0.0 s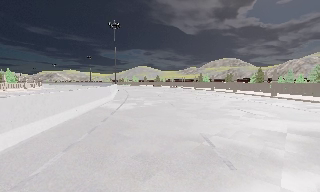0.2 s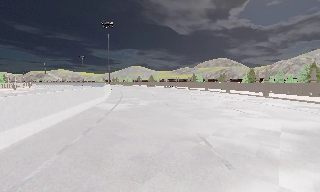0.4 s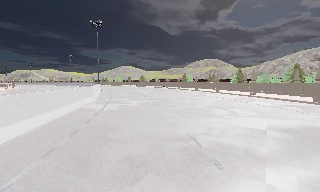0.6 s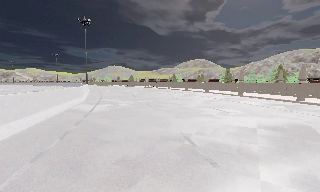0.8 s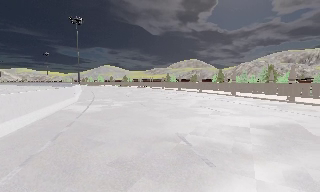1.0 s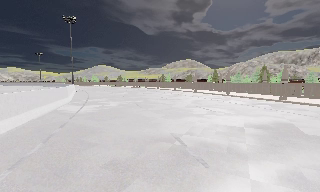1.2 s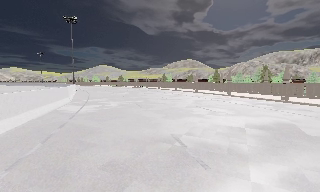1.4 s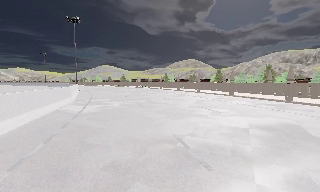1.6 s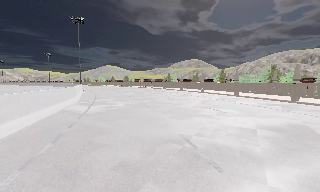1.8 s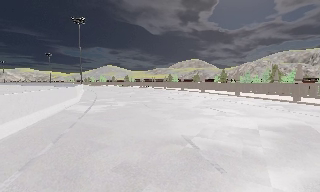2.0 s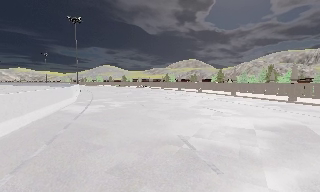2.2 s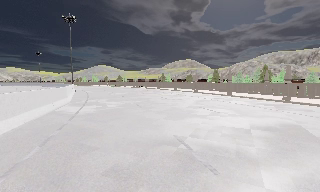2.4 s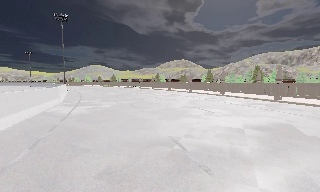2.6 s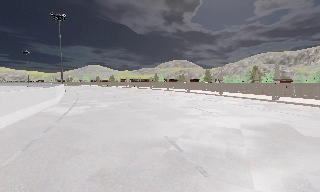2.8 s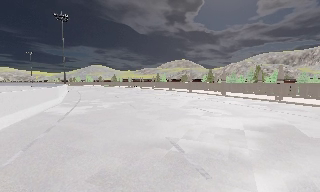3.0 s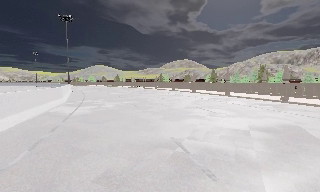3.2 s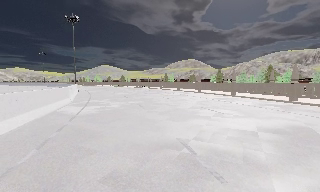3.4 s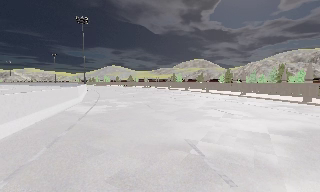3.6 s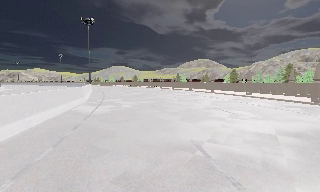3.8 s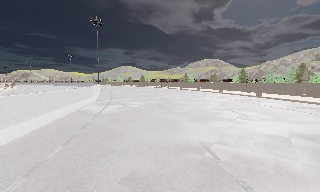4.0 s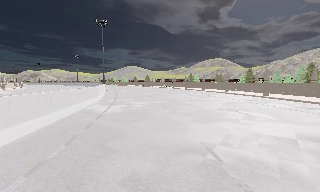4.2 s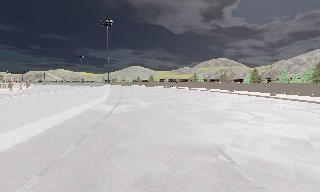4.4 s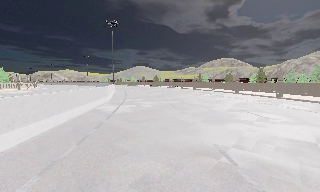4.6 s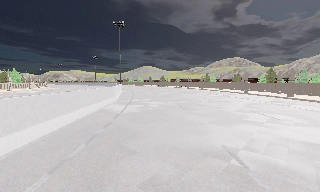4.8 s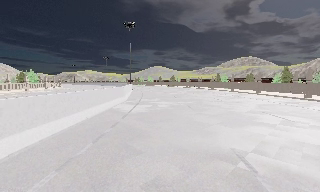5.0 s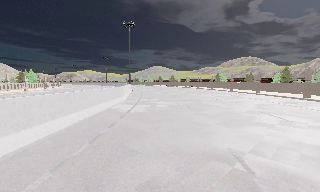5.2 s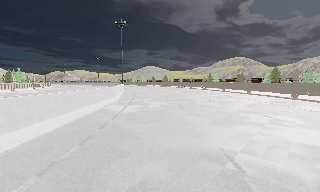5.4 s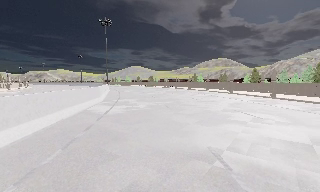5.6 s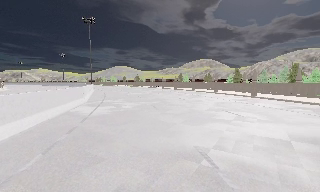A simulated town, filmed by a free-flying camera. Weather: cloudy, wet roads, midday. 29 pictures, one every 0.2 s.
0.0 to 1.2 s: The scene slides to the left, as the camera pans about 15 degrees to its right.
1.2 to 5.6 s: The camera travels forward, about 1 m, so what stands in front looms larger.
The film runs forward here.
